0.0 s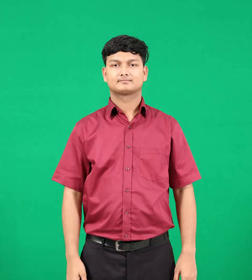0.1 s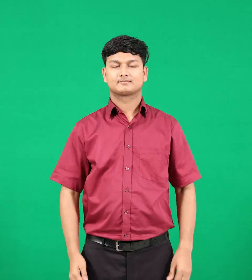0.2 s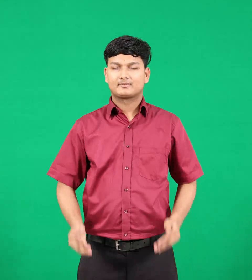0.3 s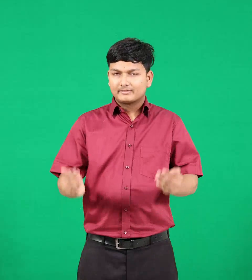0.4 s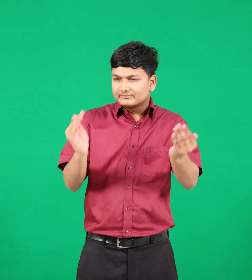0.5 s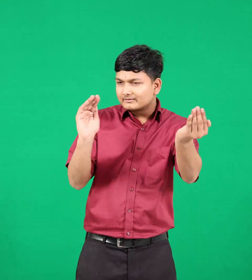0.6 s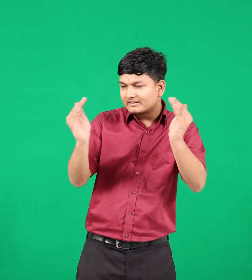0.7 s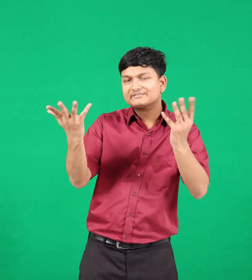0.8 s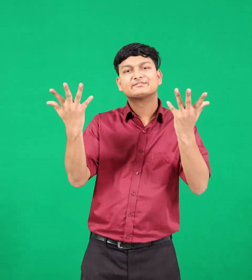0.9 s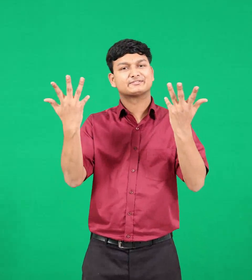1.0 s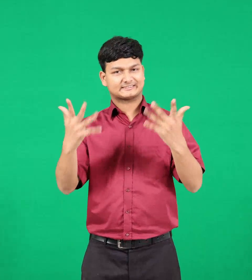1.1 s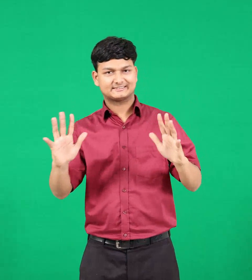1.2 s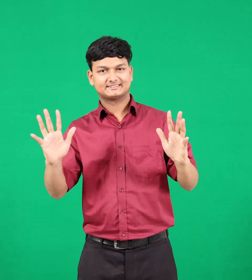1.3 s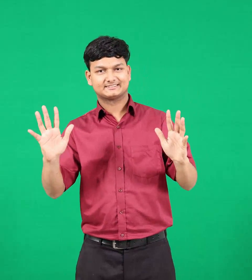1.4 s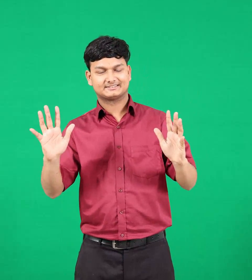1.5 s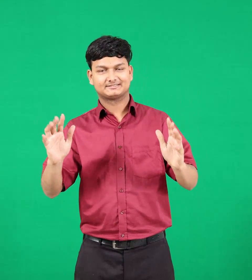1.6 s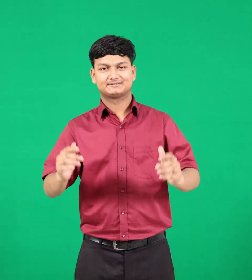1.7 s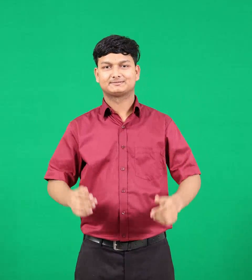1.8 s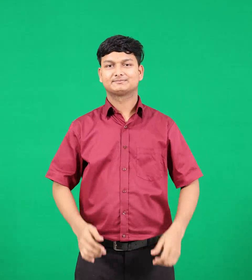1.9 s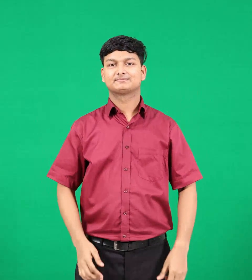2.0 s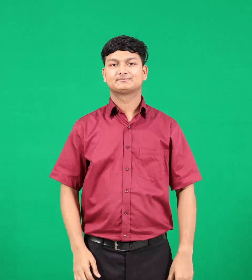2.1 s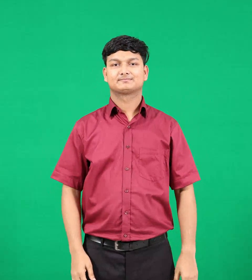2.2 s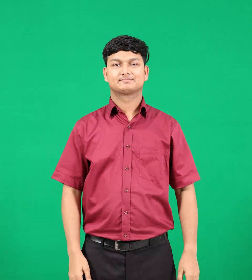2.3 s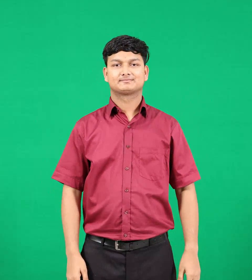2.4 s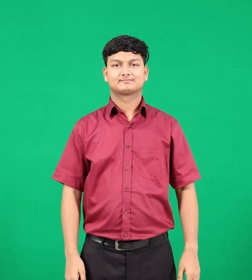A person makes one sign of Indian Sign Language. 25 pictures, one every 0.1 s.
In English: compared
